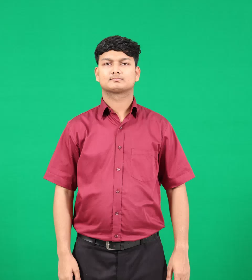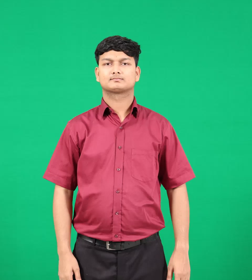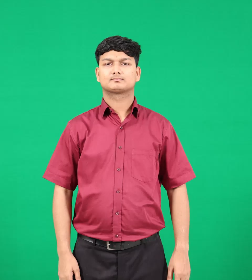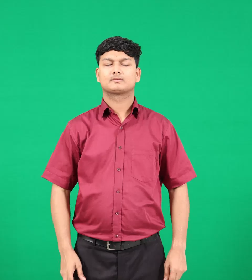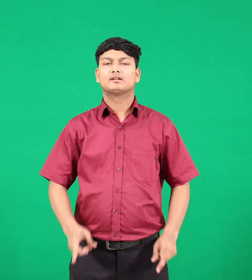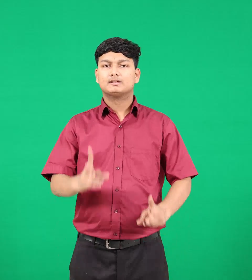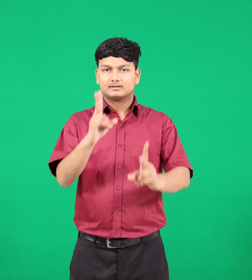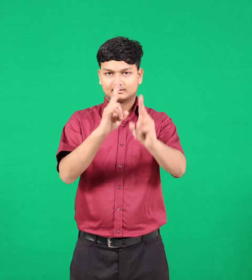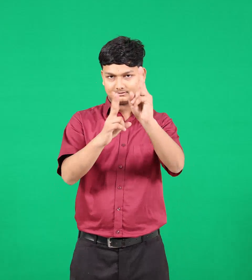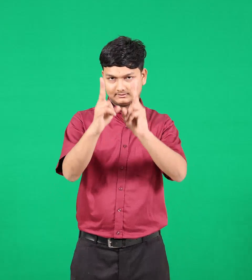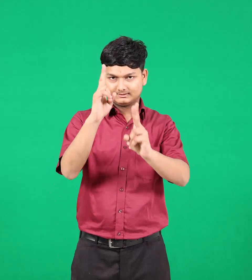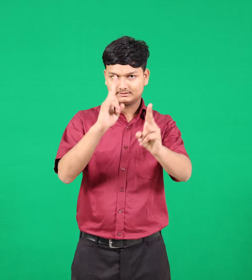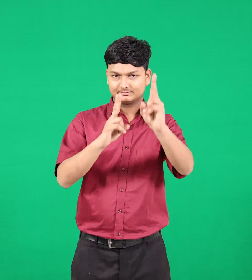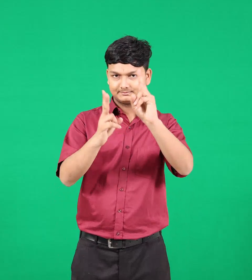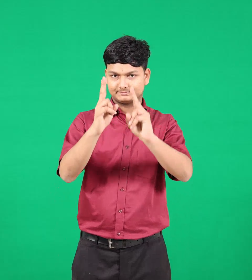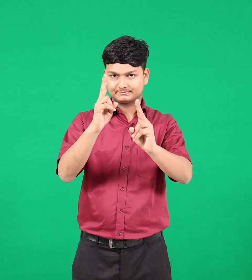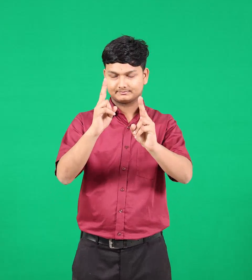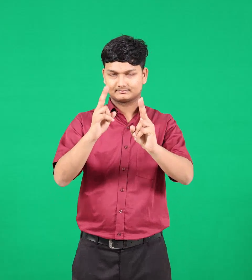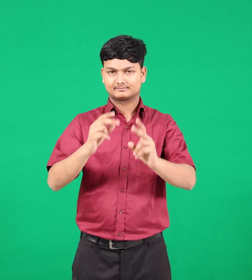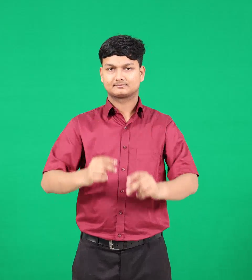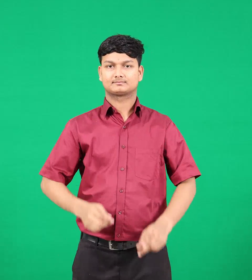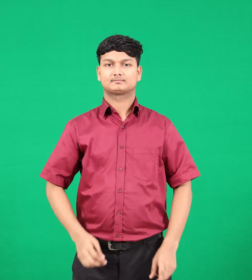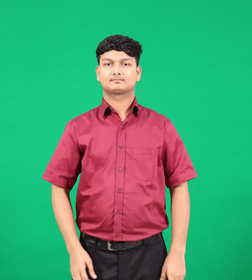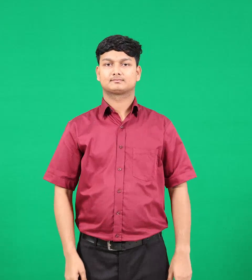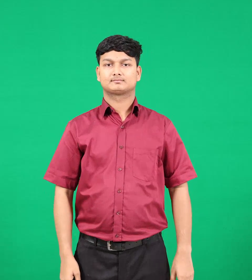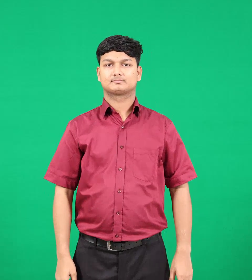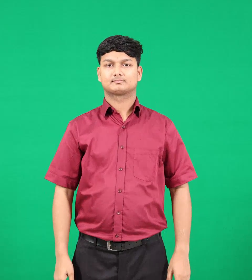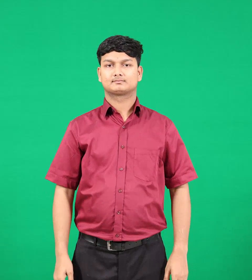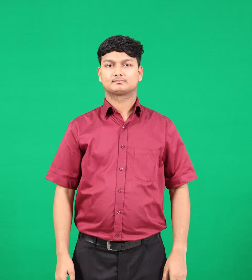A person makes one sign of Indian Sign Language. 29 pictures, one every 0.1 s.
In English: edit
